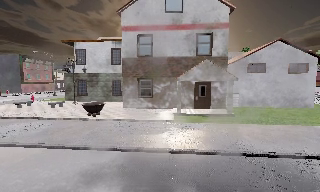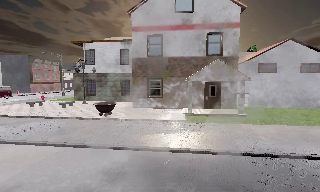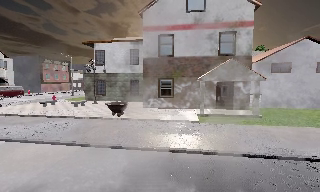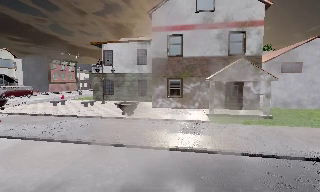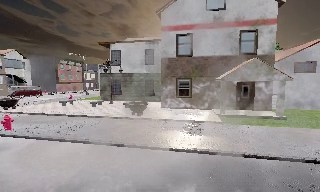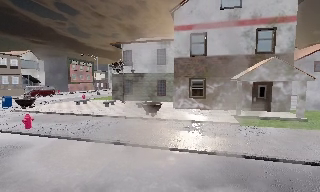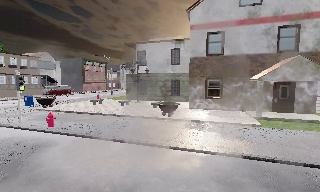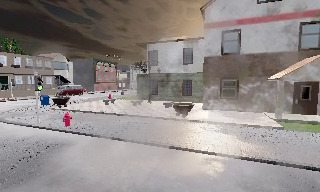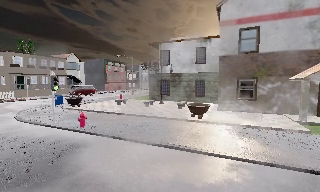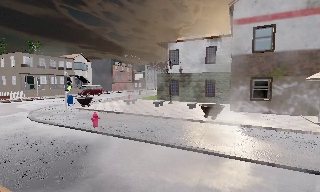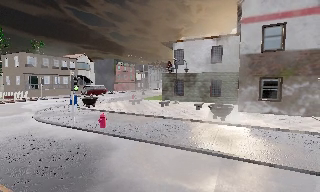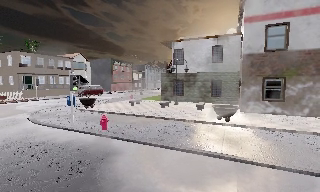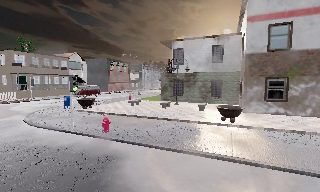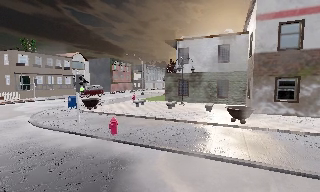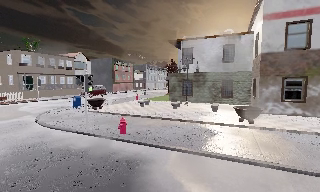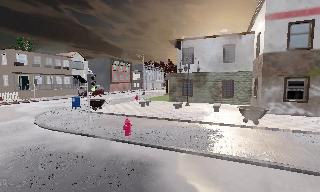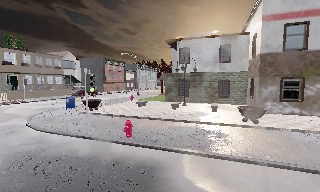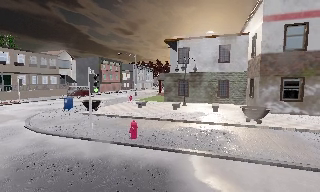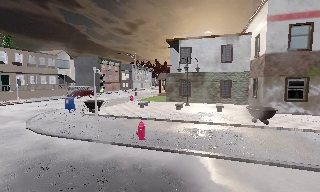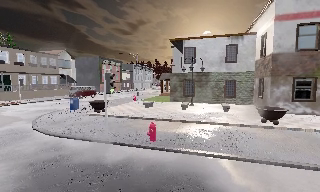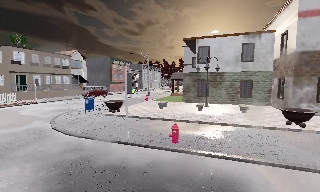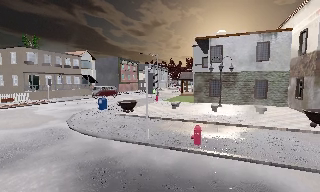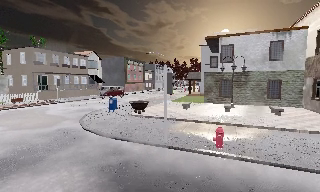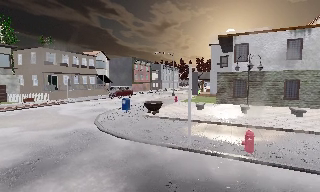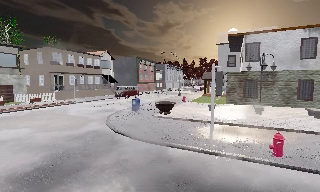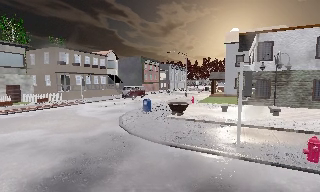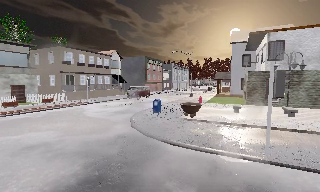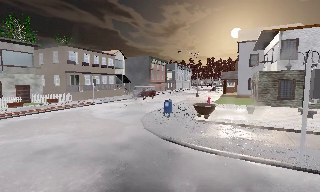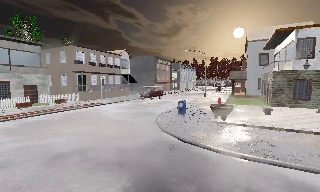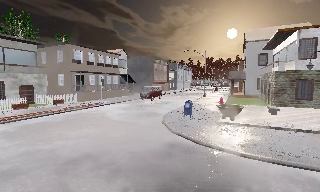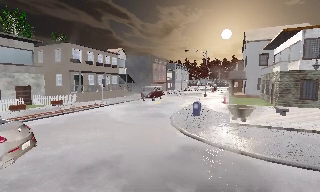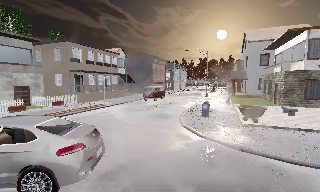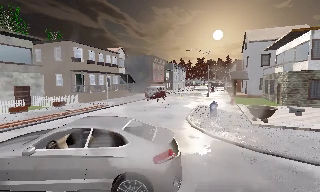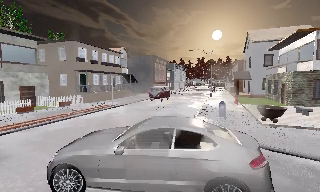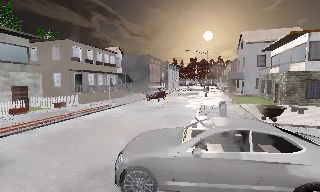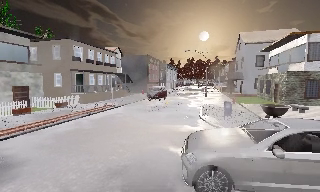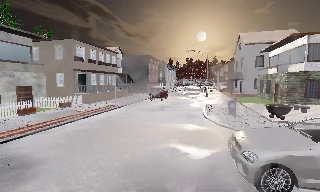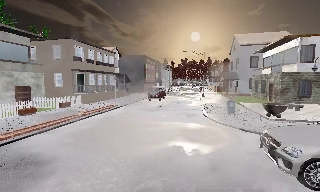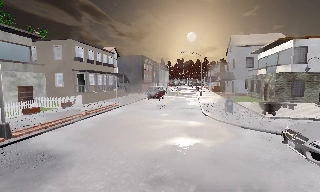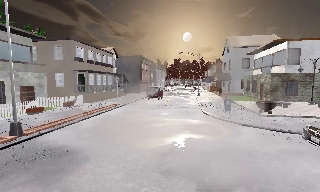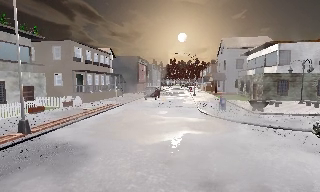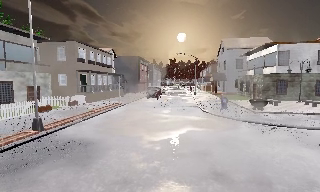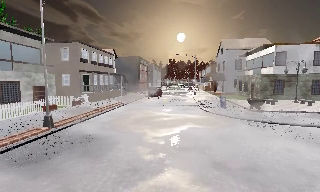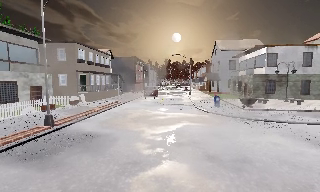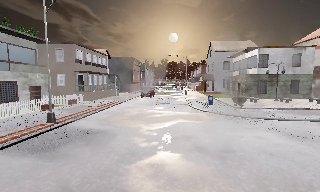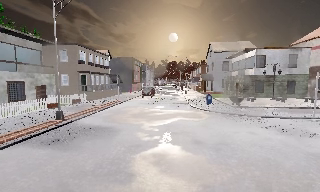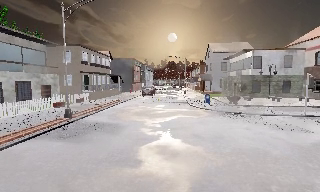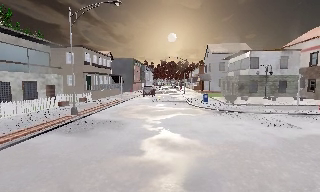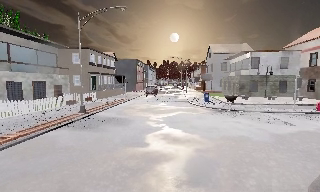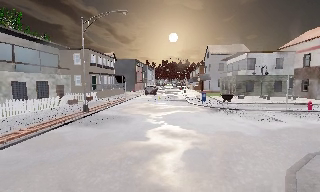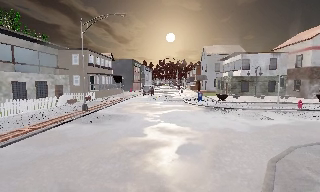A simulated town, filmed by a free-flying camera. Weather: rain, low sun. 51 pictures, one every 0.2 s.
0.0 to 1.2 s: The camera swings to its left by about 15 degrees, and the scene slides to the right. It travels to its left, about 2.5 m, so close, fixed things drift to the right.
1.2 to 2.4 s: The camera travels to its left and forward, about 3 m, so close, fixed things drift to the right.
2.4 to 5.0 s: The camera travels to its left, about 8 m, so close, fixed things drift to the right. It gains speed.
5.0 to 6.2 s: The camera travels to its left and forward, about 5 m, so close, fixed things drift to the right.
6.2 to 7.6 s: The camera travels to its left, about 4 m, so close, fixed things drift to the right.
7.6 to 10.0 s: The camera travels backward, about 7 m, so what stands in front gets smaller.
The film runs backward here.
